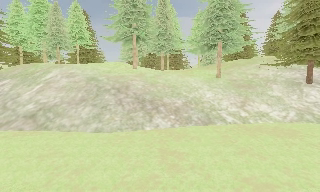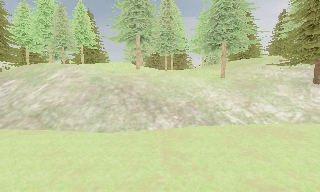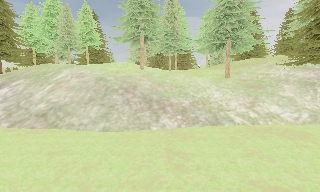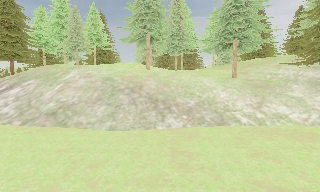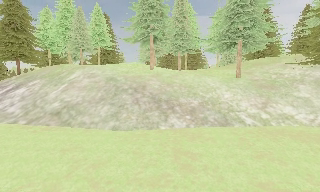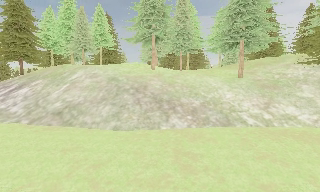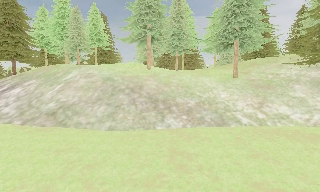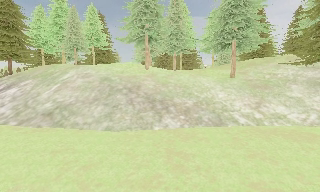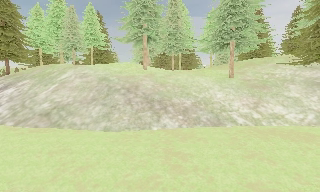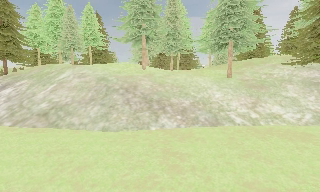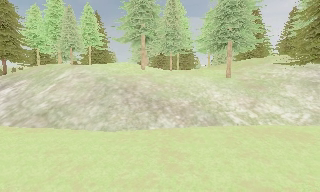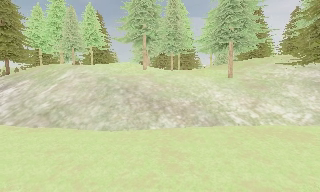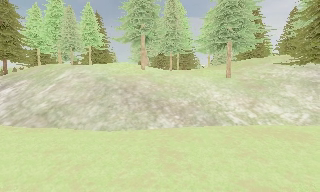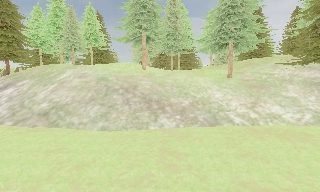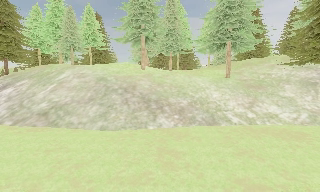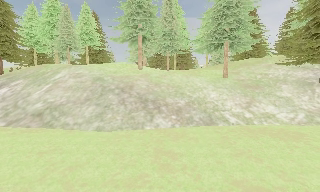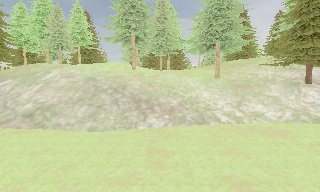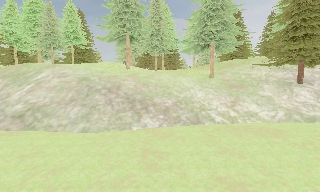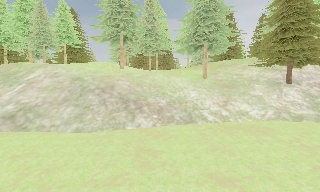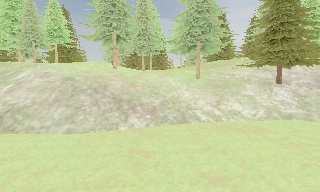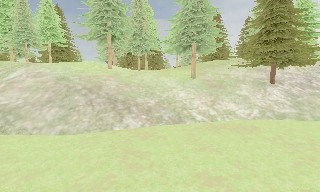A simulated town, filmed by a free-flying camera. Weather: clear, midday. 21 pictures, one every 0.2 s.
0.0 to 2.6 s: The camera travels to its right, about 0.5 m.
2.6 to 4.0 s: The camera pans to its right, which is clockwise from overhead, by about 10 degrees.
The film runs forward here.
